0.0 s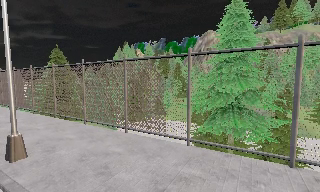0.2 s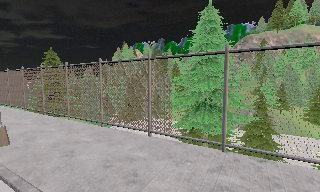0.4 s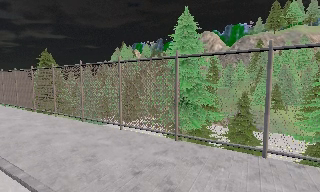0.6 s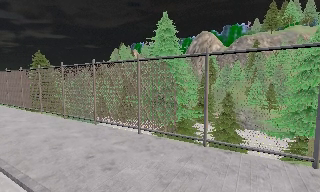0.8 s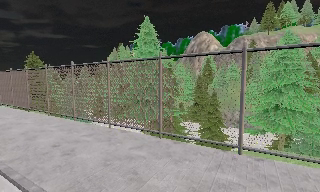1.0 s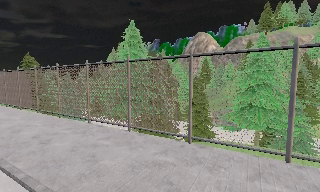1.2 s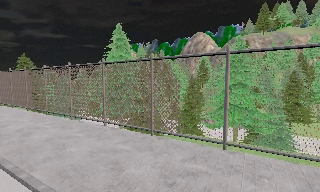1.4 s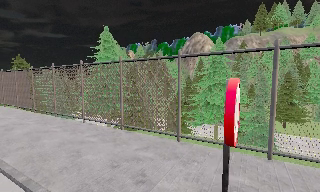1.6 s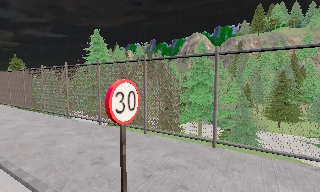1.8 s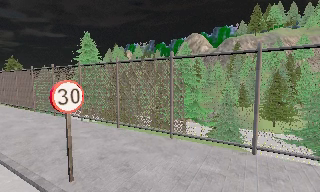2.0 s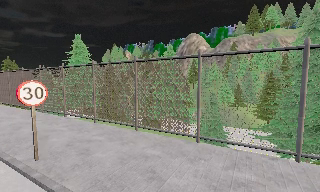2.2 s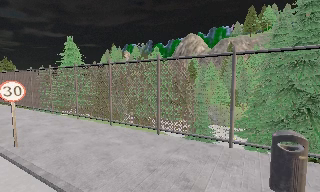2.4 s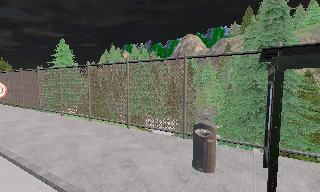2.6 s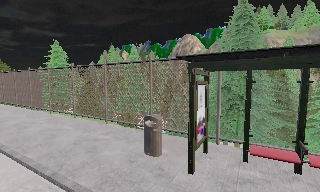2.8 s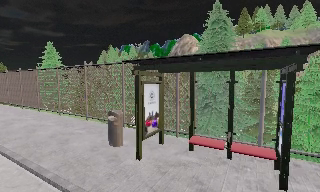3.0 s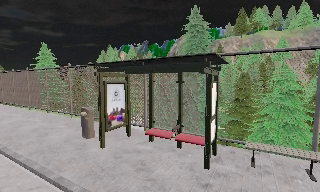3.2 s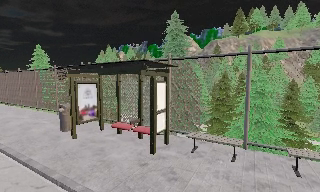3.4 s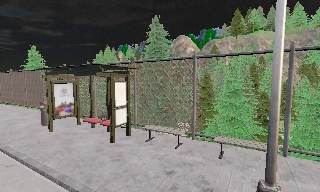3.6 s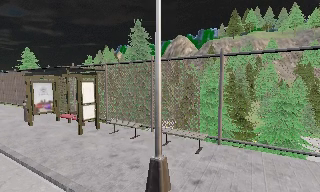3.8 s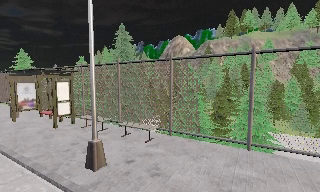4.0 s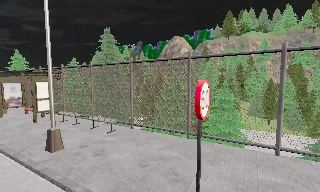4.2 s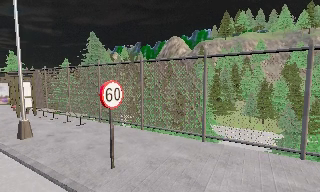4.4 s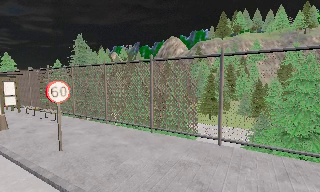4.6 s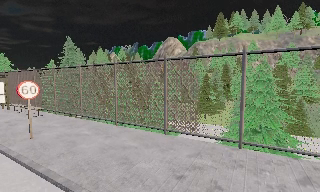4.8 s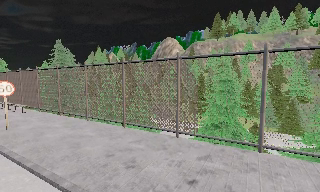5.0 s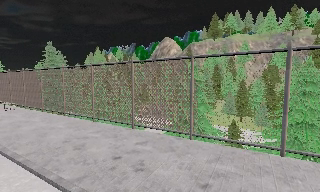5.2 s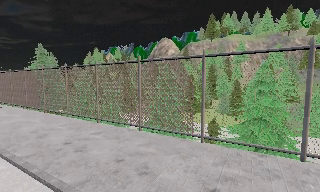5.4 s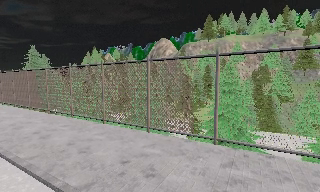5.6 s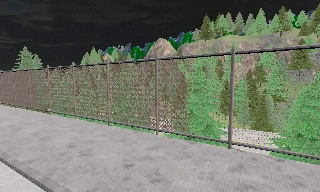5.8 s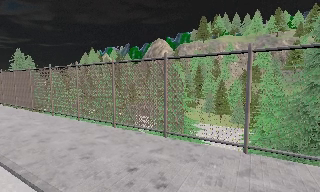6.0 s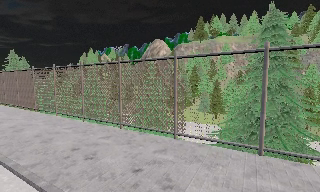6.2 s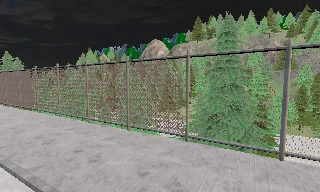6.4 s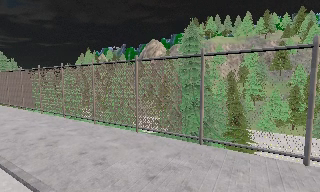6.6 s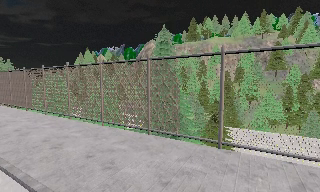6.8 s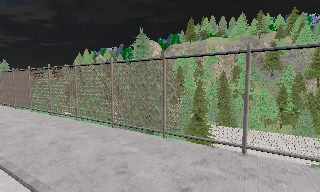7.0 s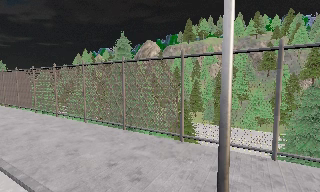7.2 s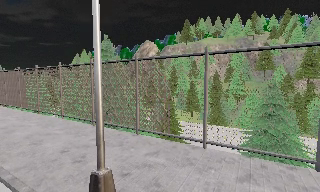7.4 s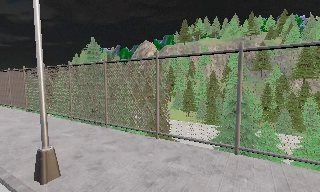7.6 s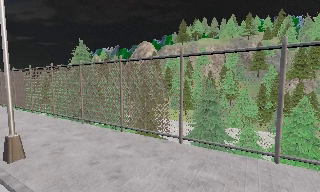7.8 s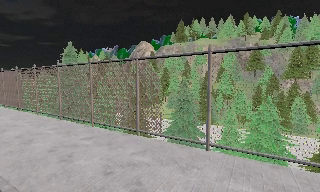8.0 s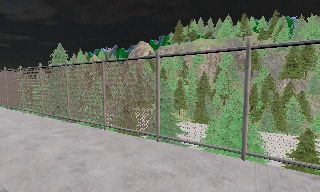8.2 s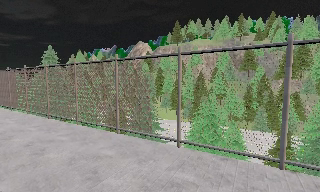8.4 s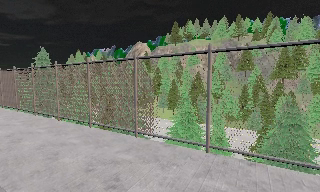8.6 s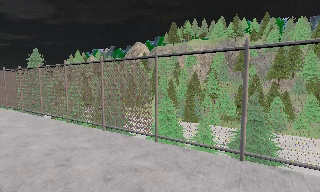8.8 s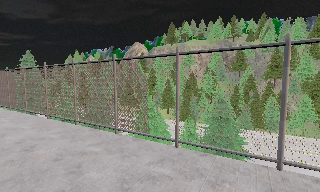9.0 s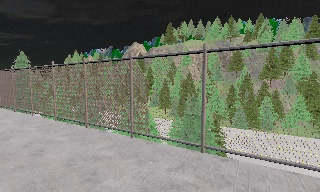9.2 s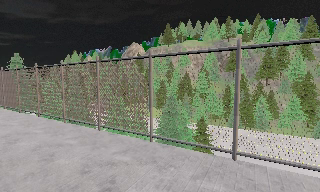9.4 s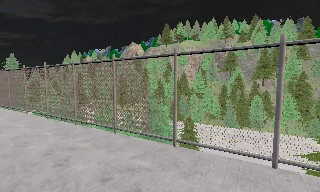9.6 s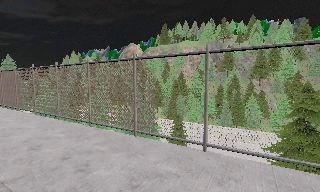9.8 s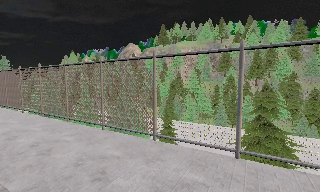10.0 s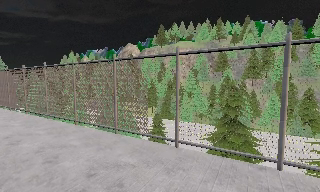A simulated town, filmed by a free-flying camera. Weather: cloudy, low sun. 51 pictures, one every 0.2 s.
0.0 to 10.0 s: The camera travels to its right and backward, about 95 m, so close, fixed things drift to the left.
The film runs backward here.
